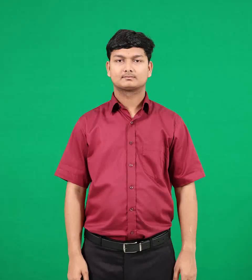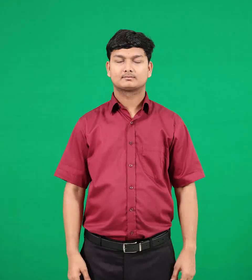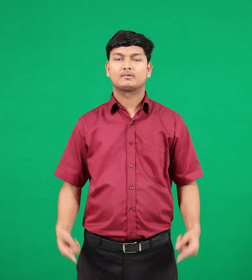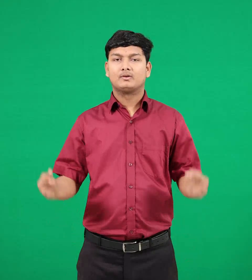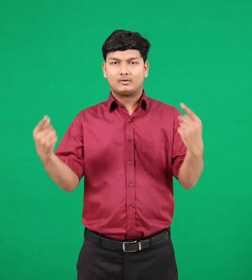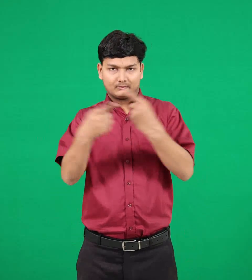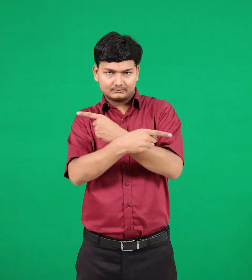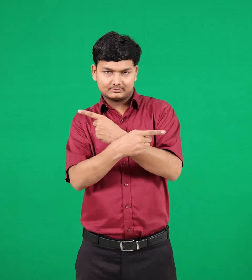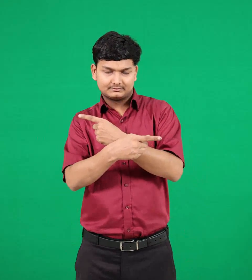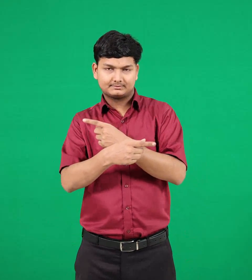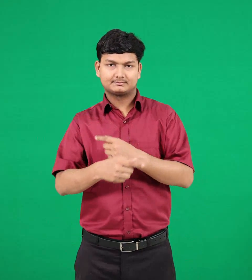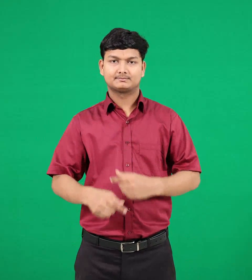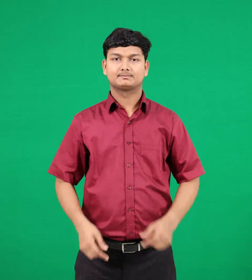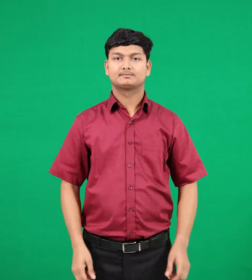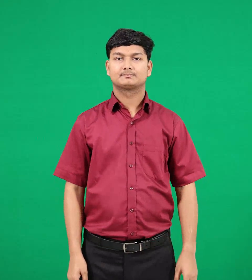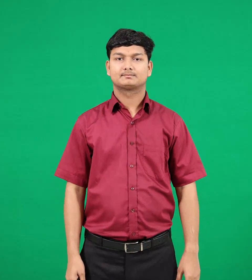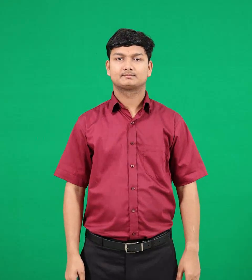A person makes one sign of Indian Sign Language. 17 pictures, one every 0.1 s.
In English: opposite
